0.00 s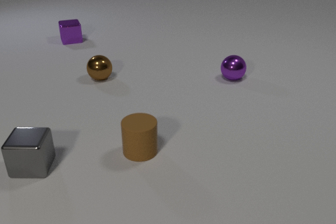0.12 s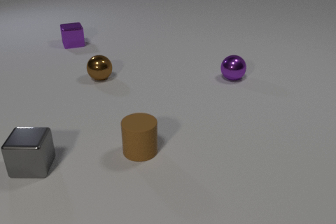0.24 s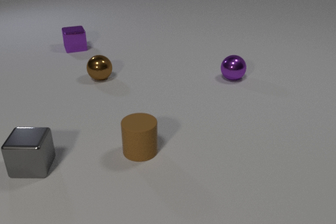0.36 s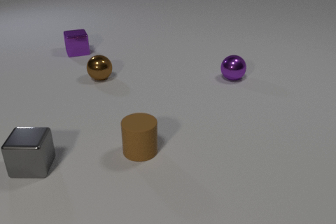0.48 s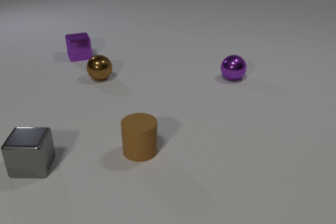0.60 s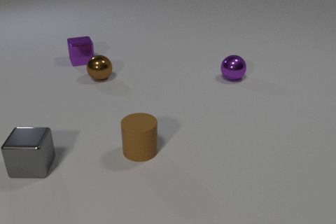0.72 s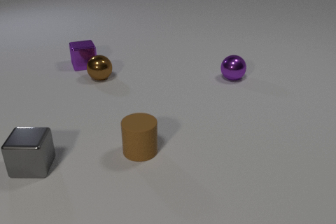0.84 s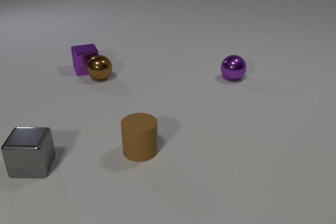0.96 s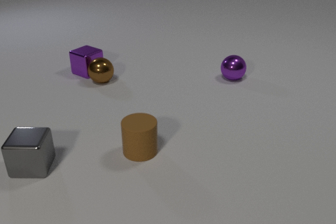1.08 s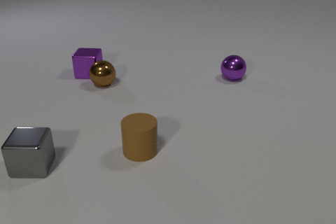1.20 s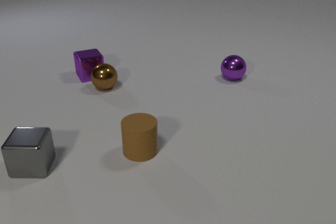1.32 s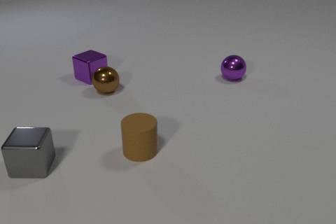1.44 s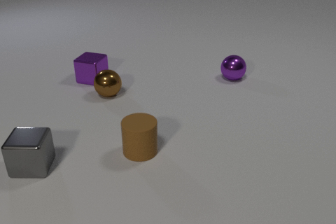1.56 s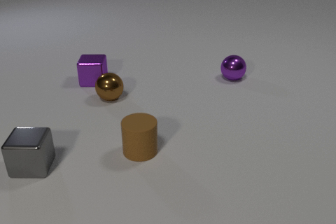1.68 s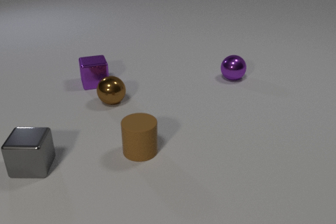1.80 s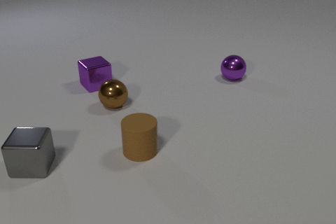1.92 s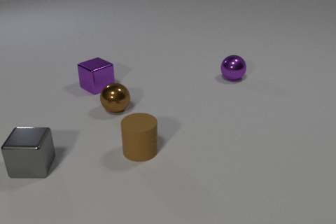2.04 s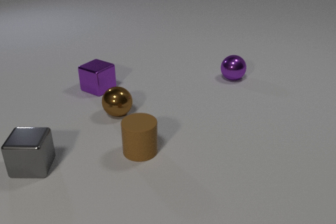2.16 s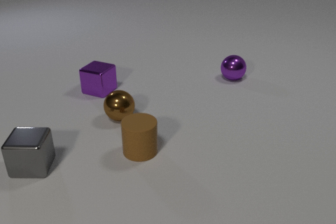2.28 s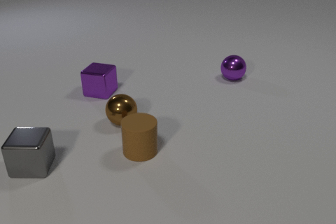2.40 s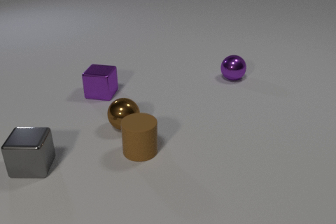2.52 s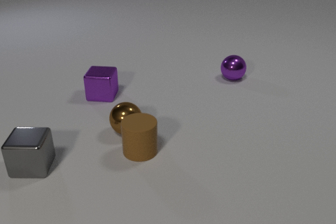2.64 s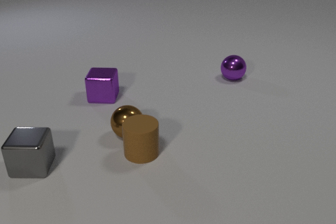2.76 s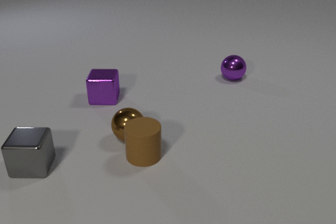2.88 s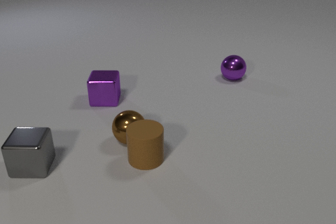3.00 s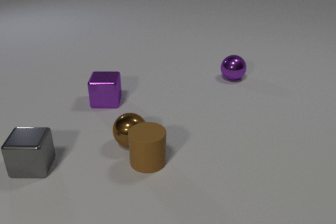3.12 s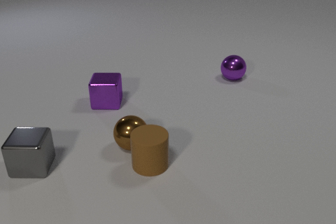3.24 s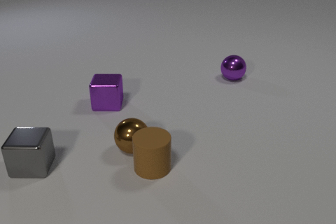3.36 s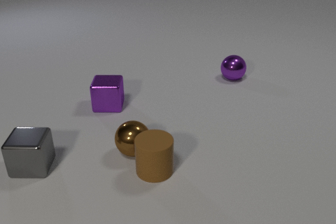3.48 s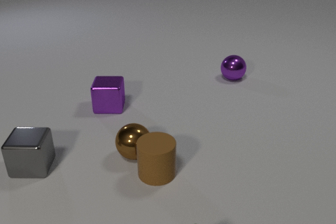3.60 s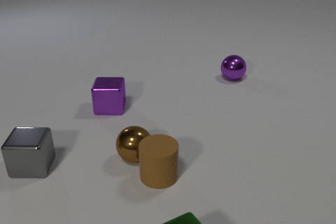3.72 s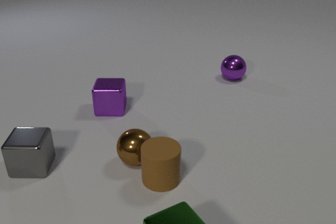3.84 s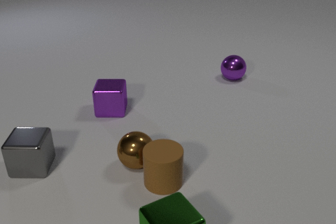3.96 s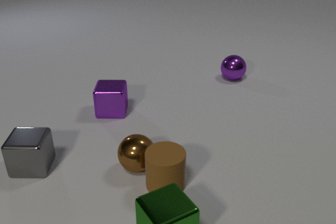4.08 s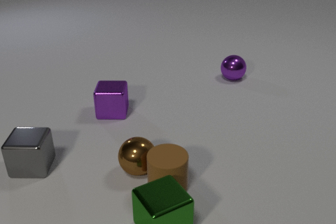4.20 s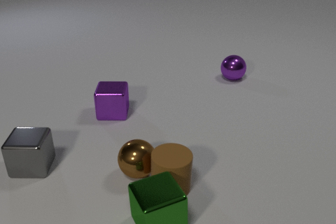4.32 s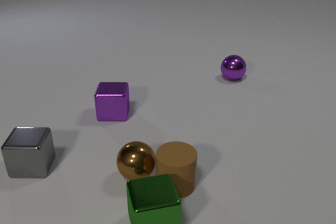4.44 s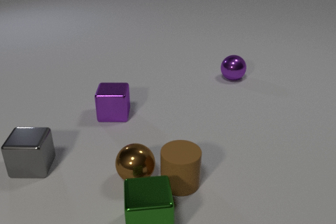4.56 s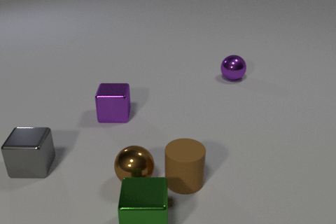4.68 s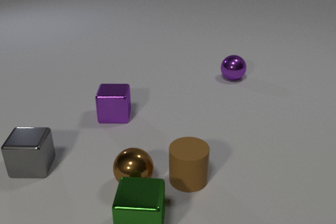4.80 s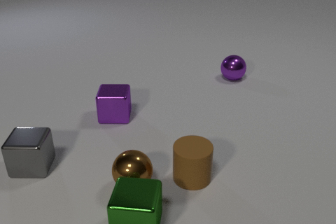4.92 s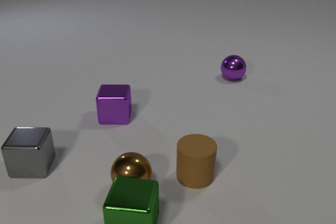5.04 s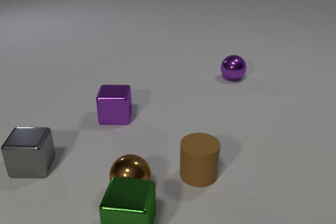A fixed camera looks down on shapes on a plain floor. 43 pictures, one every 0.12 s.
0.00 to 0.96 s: The purple metal cube slides toward the camera, spins so that its near face slides to the right, counterclockwise seen from above. The brown metal sphere rolls toward the camera. The purple metal cube and the brown metal sphere collide.
0.96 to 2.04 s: The purple metal cube slides toward the camera, spins so that its near face slides to the right, counterclockwise seen from above. The brown metal sphere rolls toward the camera.
2.04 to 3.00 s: The purple metal cube slides toward the camera, spins so that its near face slides to the right, counterclockwise seen from above. The brown metal sphere rolls toward the camera. The brown rubber cylinder slides toward the camera and to the right. The brown metal sphere and the brown rubber cylinder collide.
3.00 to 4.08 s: The purple metal cube slides toward the camera. The brown metal sphere rolls toward the camera. The brown rubber cylinder slides toward the camera and to the right. The green metal cube comes in at the bottom edge, slides away from the camera.
4.08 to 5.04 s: The purple metal cube slides toward the camera. The brown metal sphere rolls toward the camera. The brown rubber cylinder slides to the right and away from the camera. The green metal cube slides to the left, spins so that its near face slides to the left, clockwise seen from above. The brown rubber cylinder and the green metal cube collide.
What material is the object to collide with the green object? rubber.
How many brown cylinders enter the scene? 0.
What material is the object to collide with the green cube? rubber.
